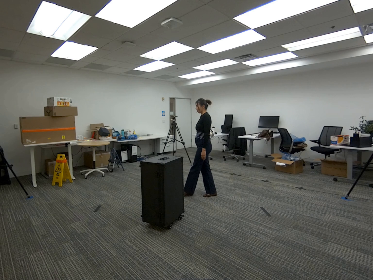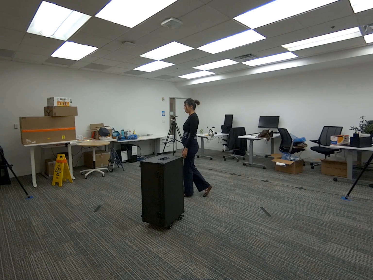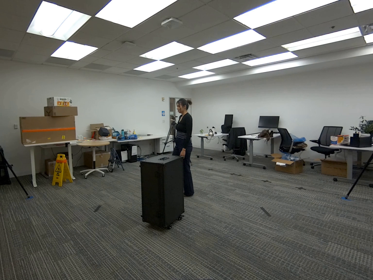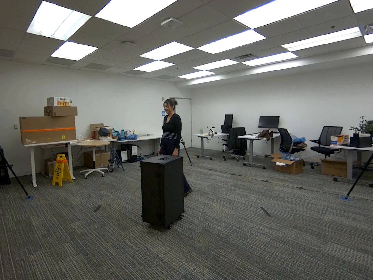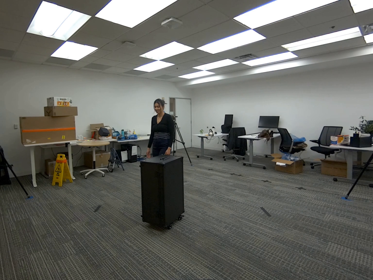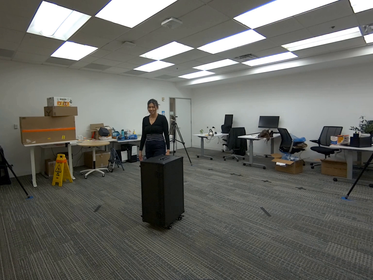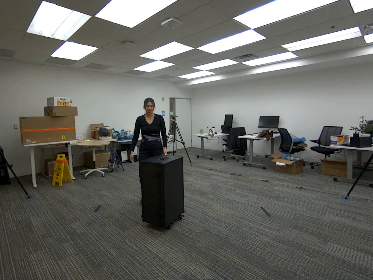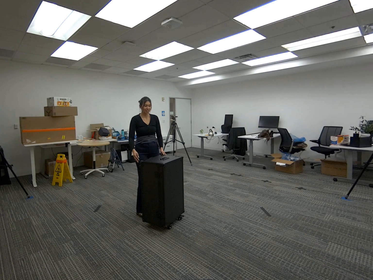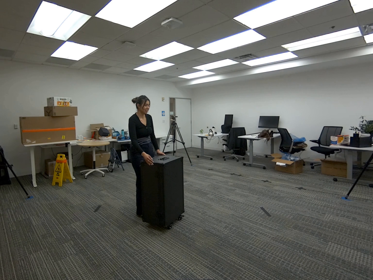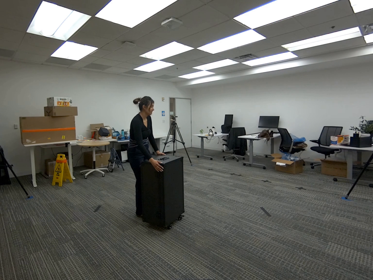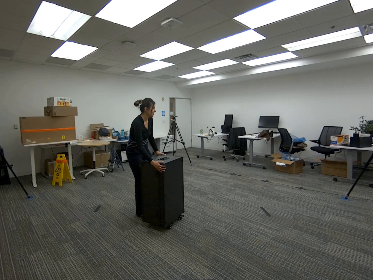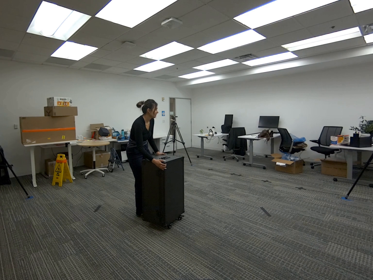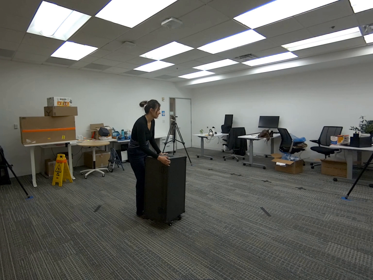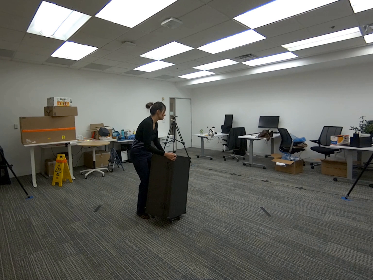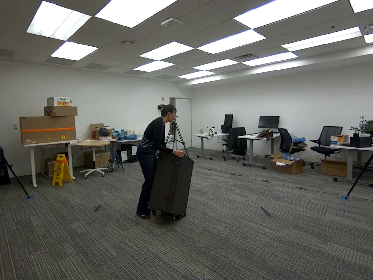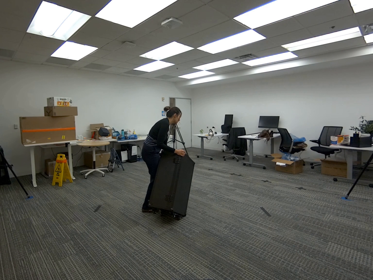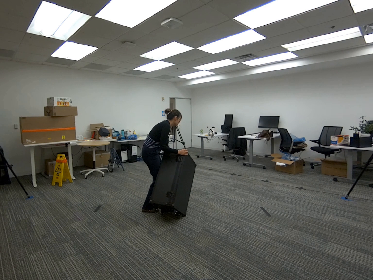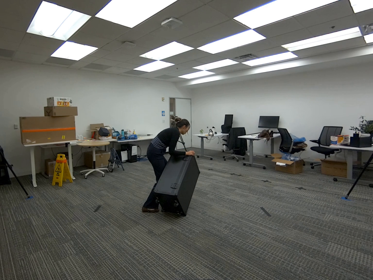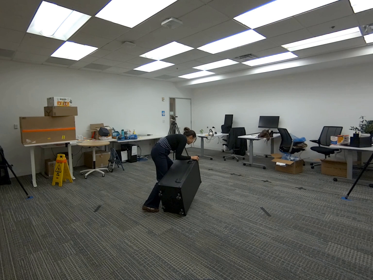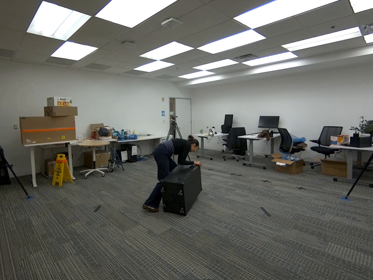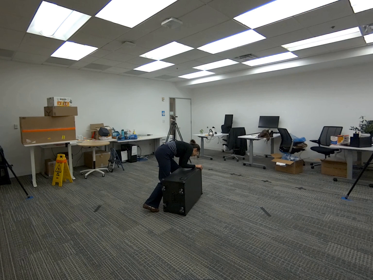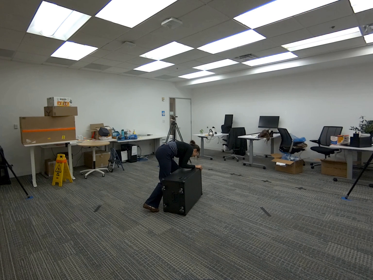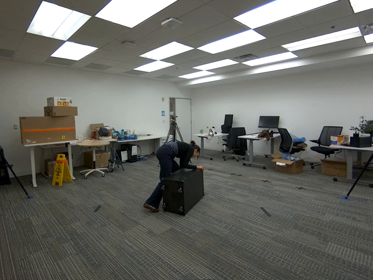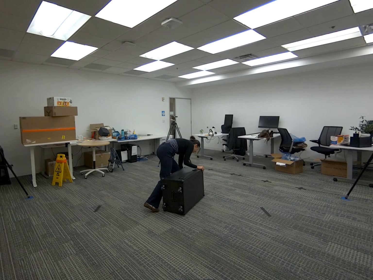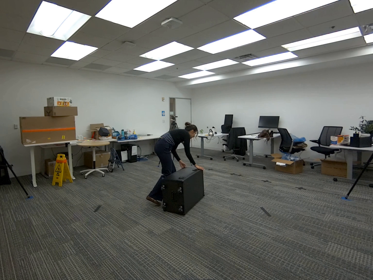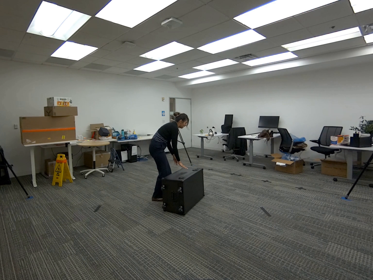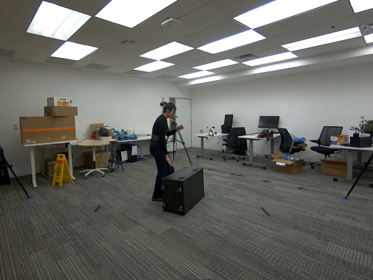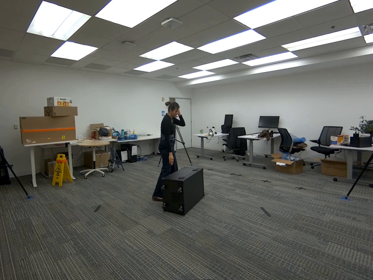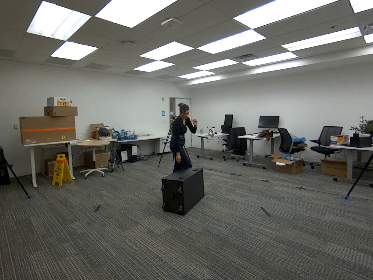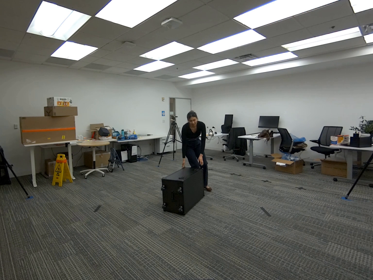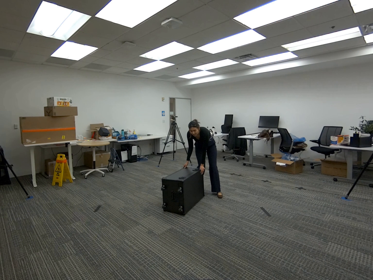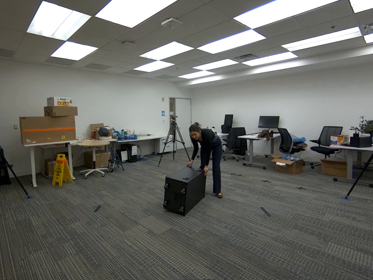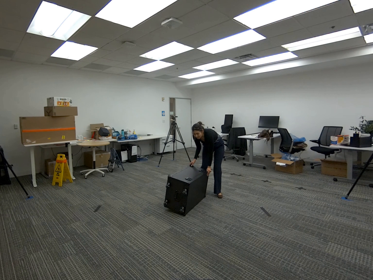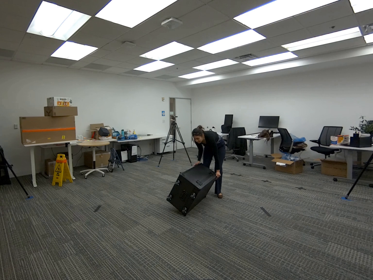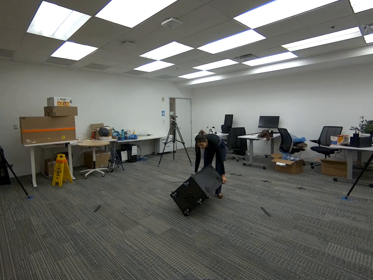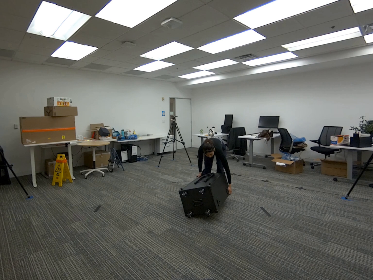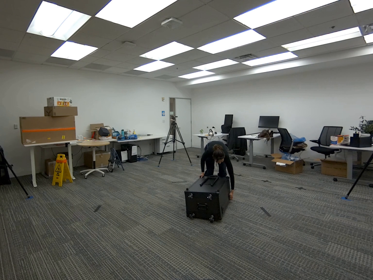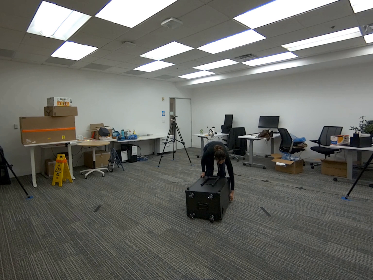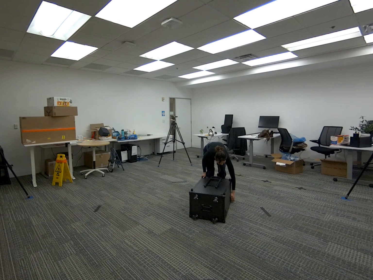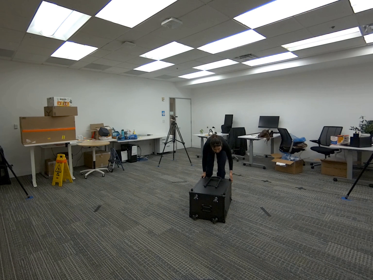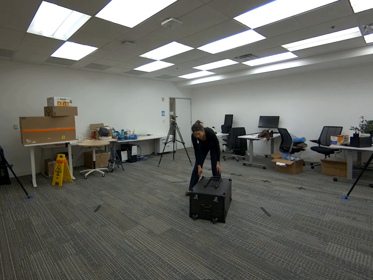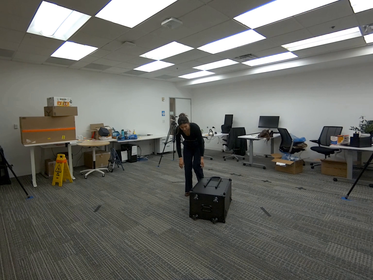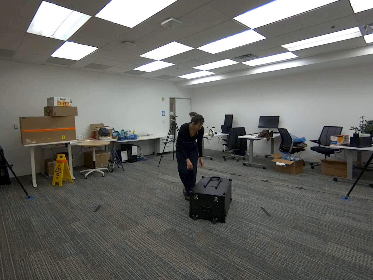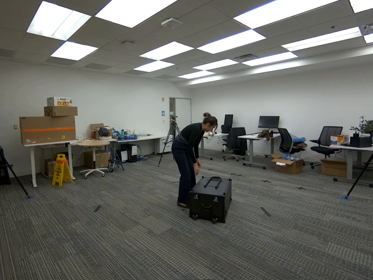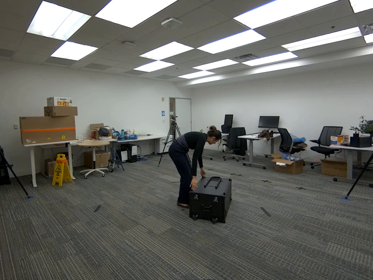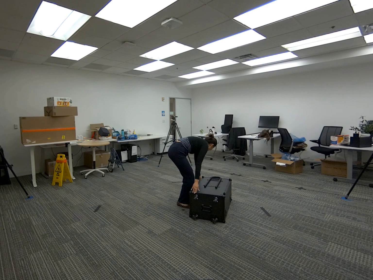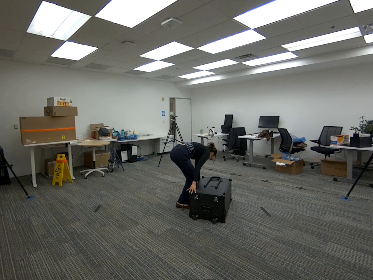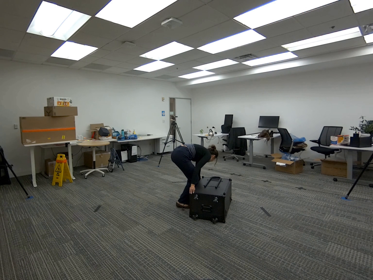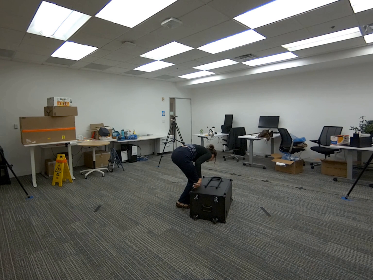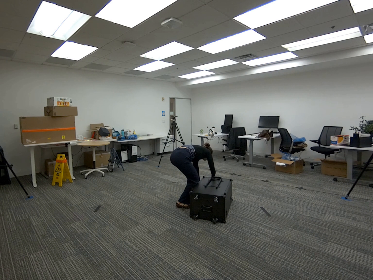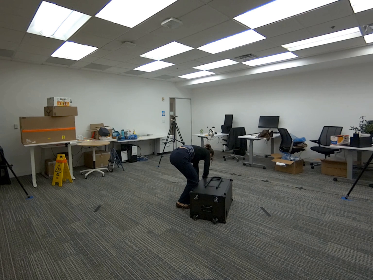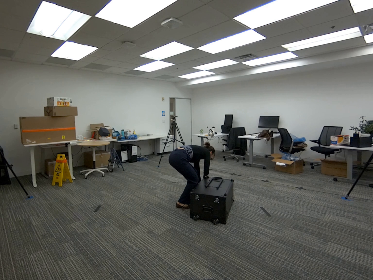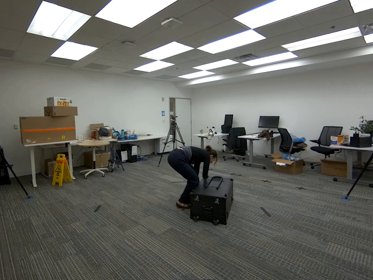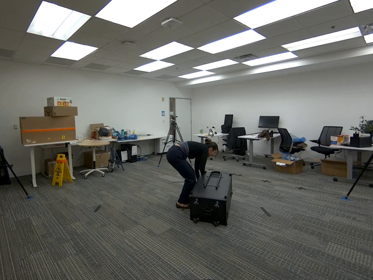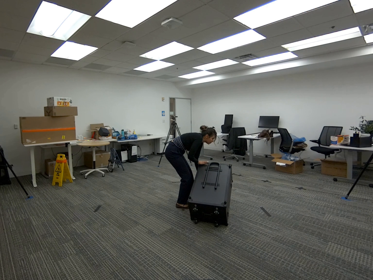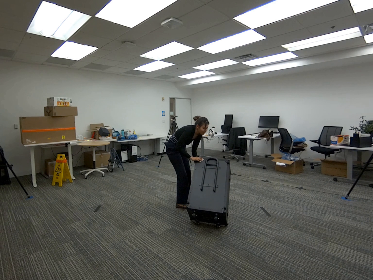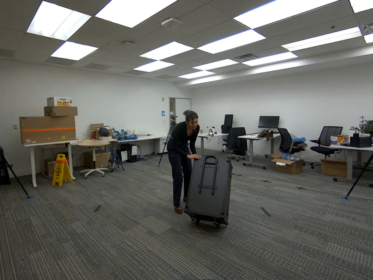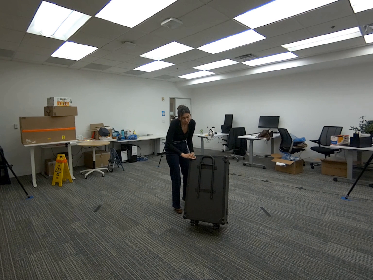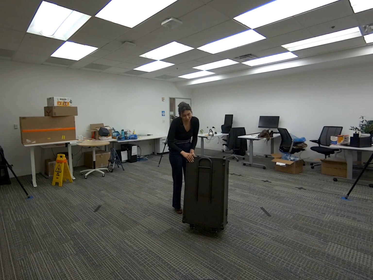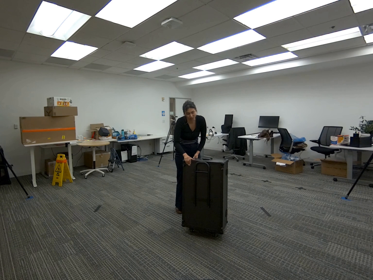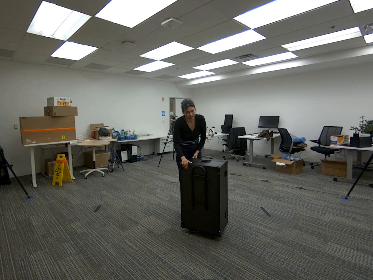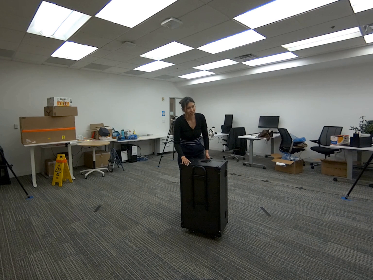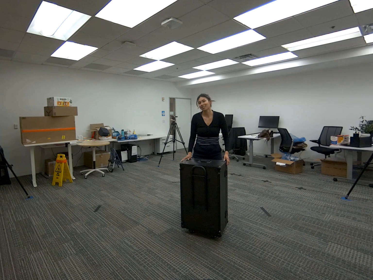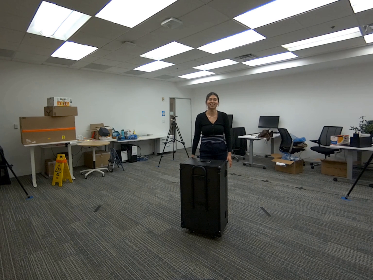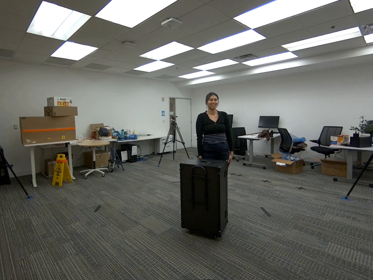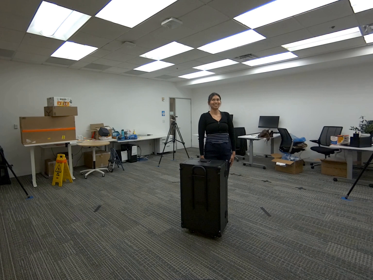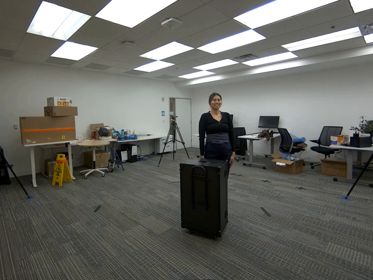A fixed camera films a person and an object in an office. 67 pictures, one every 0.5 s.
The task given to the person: Walk over to the G1 Box and rotate the box around the bounding area.
